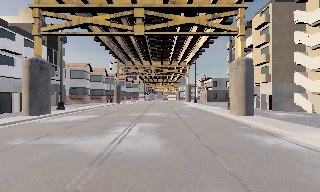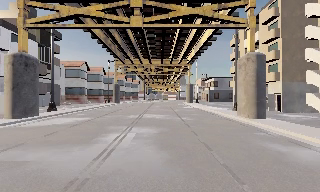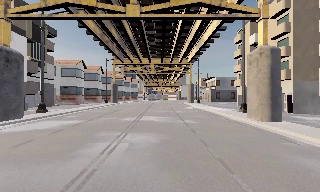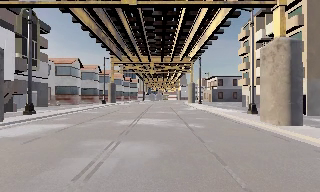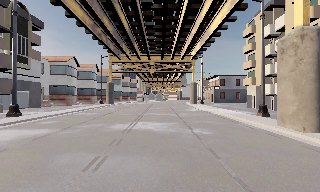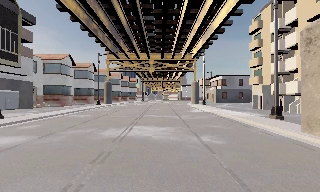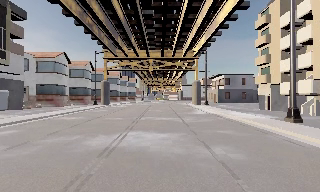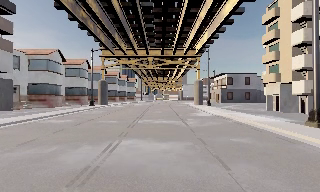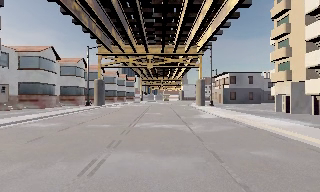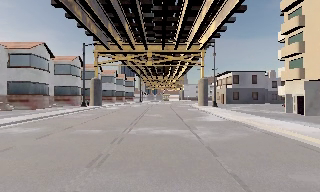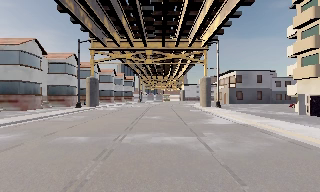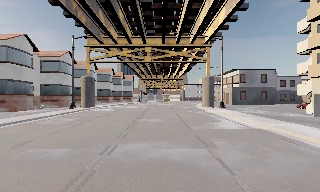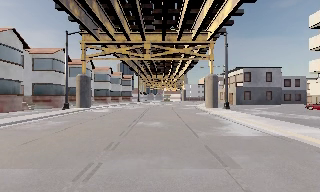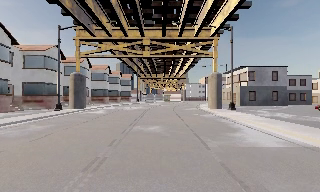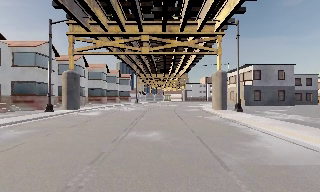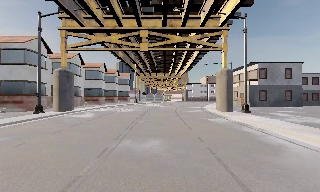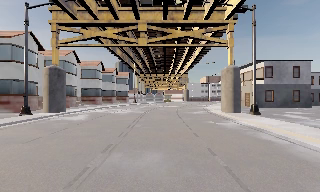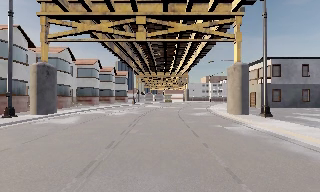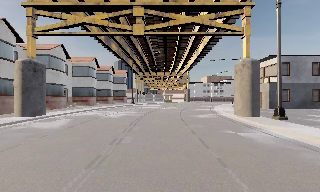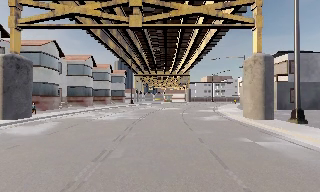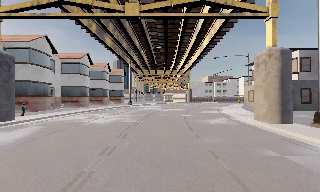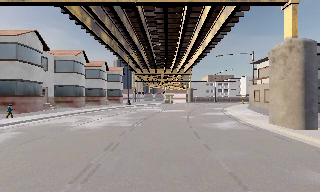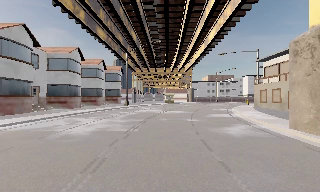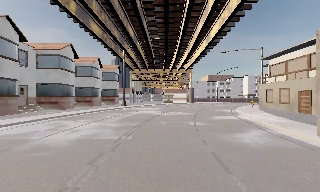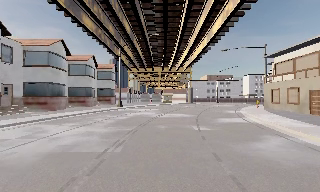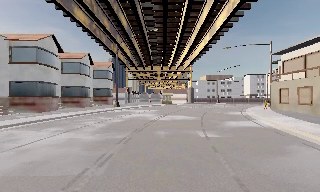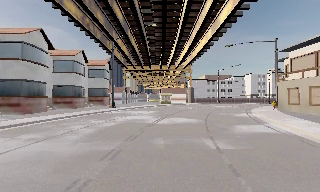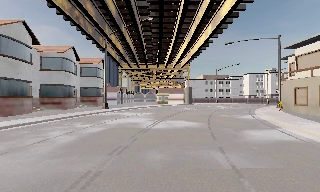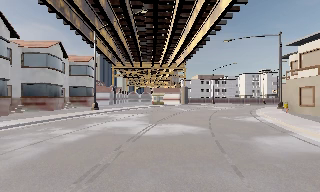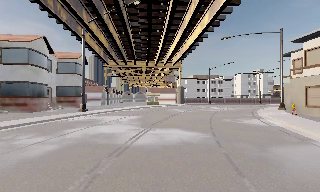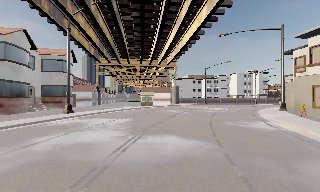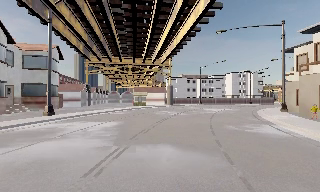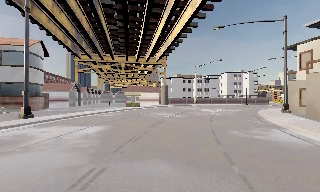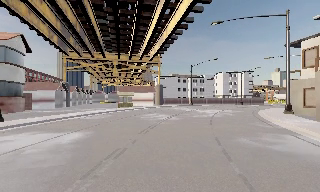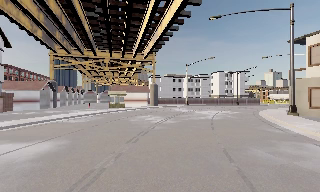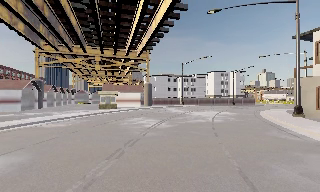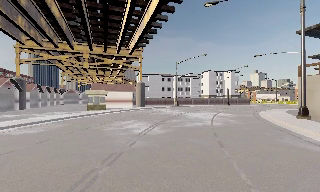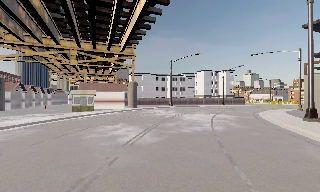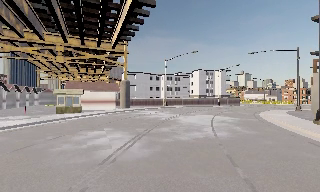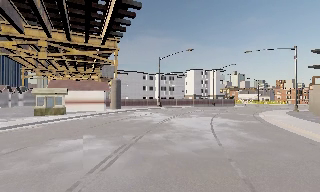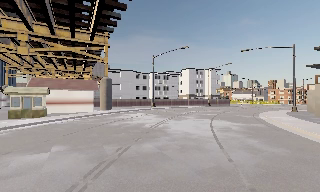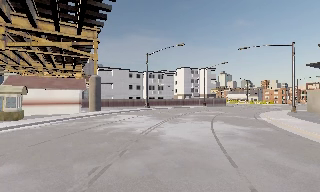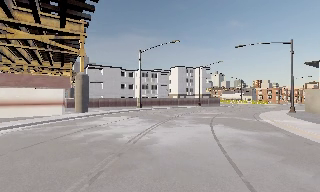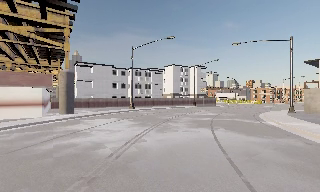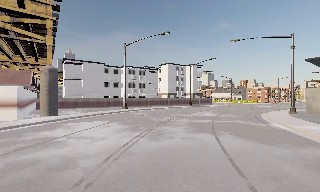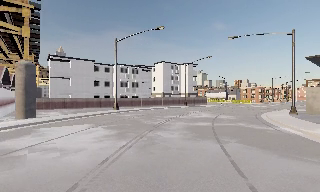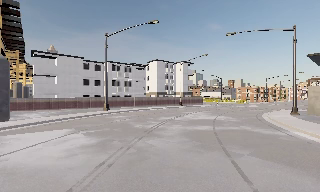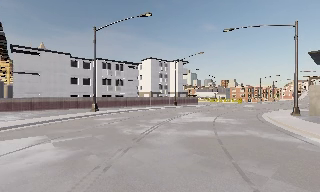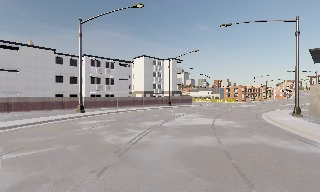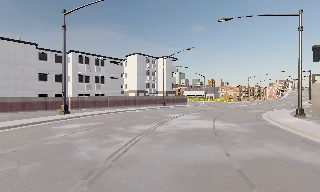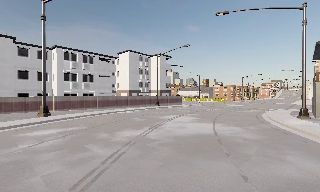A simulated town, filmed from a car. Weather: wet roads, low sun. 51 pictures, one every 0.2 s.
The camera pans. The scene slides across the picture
to the left.
The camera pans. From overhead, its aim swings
clockwise.
0.0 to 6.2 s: The camera travels forward, about 50 m, so what stands in front looms larger.
6.2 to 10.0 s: The camera pans to its right, which is clockwise from overhead, by about 40 degrees. It travels forward, about 30 m.
The film runs forward here.
